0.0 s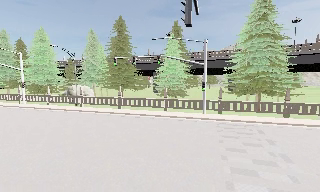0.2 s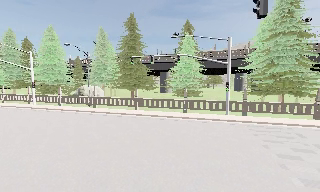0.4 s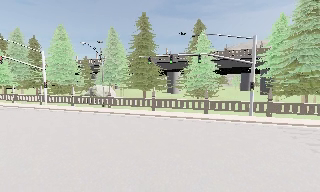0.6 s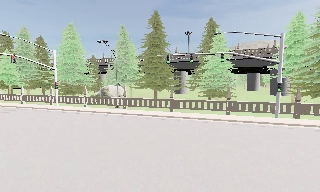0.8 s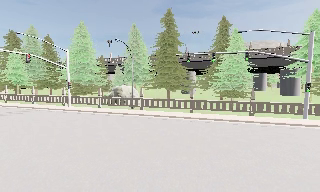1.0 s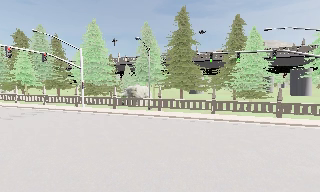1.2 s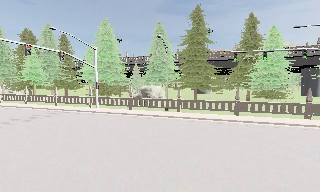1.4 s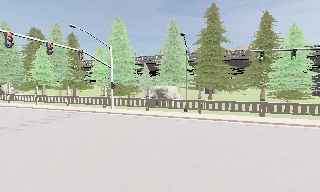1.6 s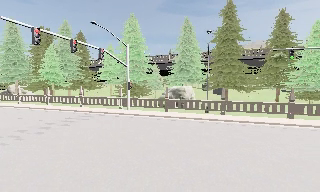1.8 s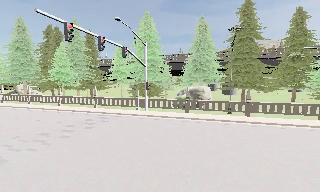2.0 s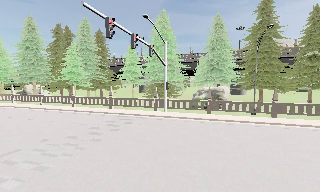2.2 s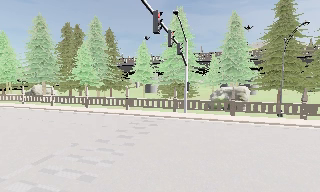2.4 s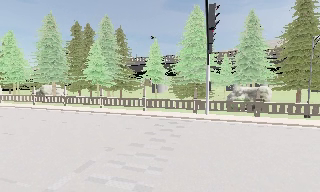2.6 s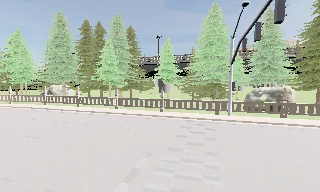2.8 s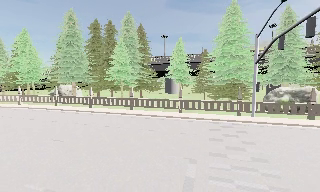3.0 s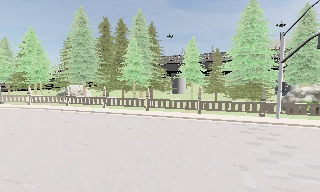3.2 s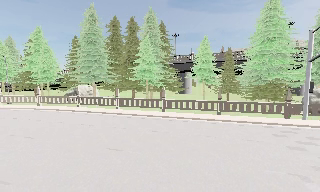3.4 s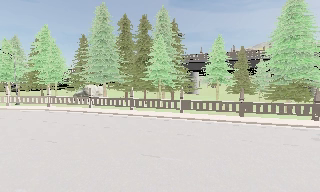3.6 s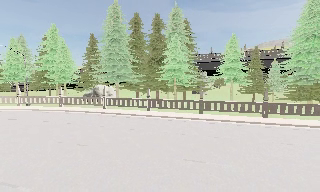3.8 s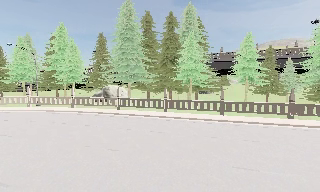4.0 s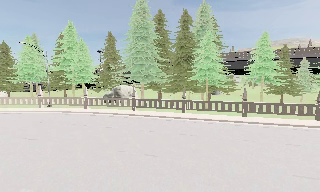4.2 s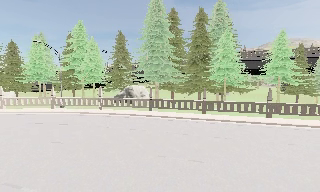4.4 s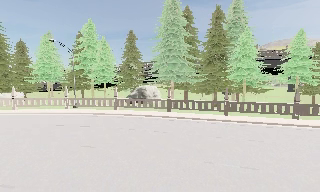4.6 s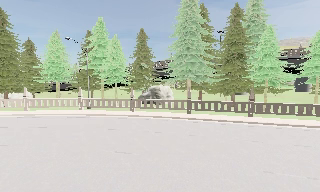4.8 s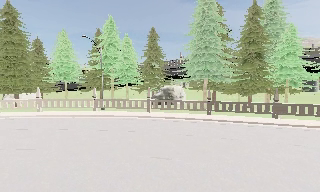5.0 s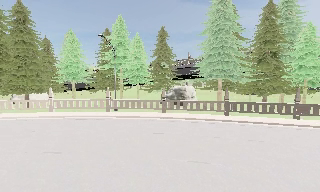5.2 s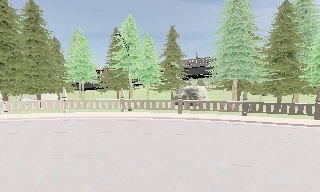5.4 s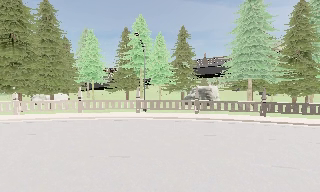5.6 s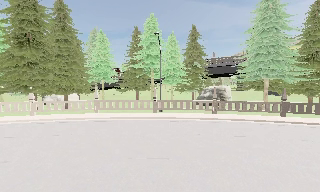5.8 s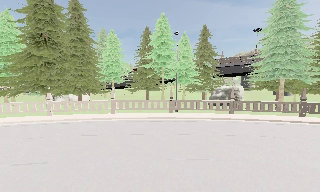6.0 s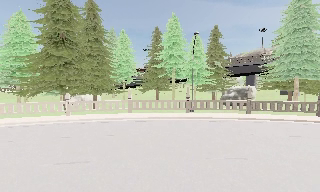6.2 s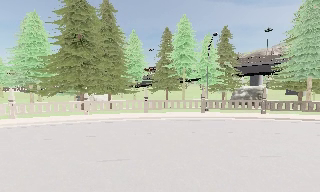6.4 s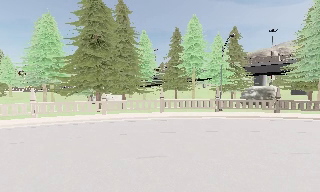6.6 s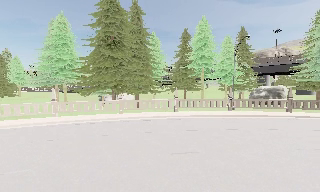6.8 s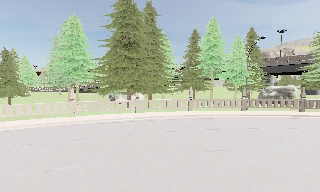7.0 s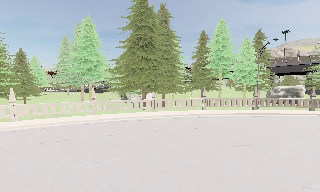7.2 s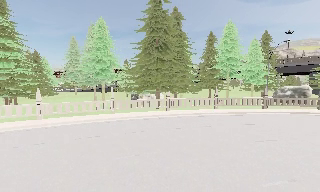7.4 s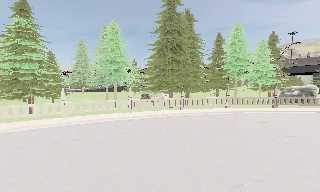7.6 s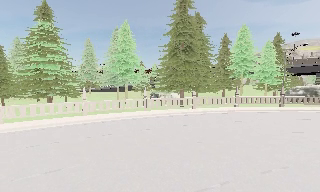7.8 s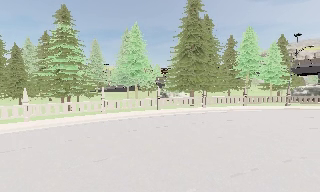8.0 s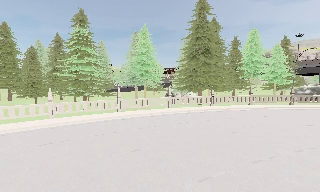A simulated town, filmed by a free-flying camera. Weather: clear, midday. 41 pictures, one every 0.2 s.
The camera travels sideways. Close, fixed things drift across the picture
to the right.
0.0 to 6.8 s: The camera travels to its left, about 70 m, so close, fixed things drift to the right.
6.8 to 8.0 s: The camera travels to its left and backward, about 11 m, so close, fixed things drift to the right.
The film runs backward here.
